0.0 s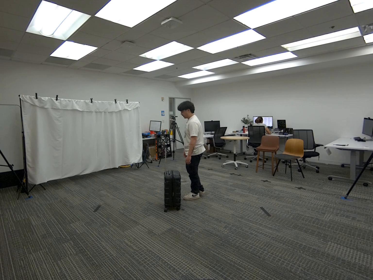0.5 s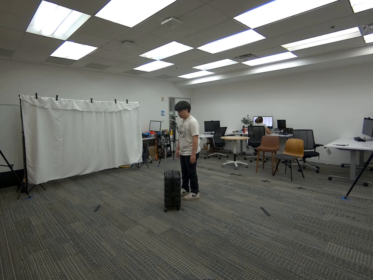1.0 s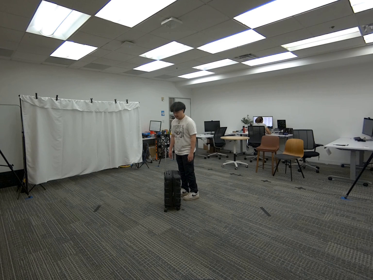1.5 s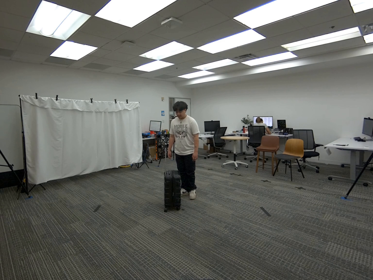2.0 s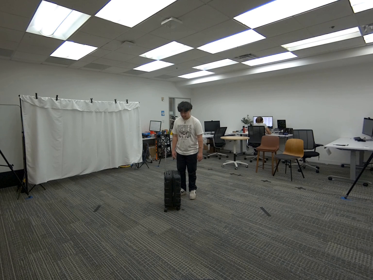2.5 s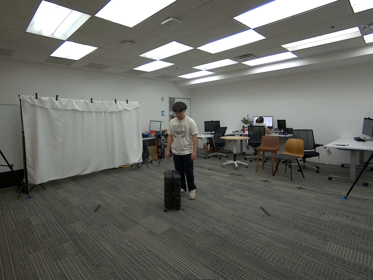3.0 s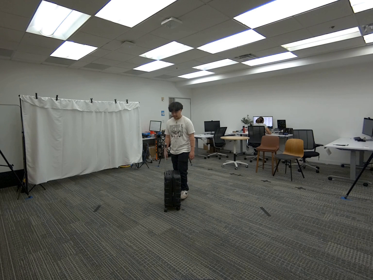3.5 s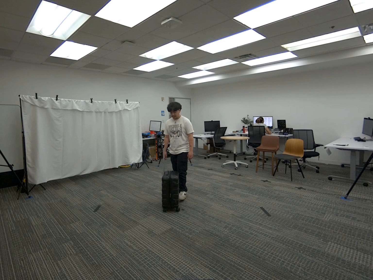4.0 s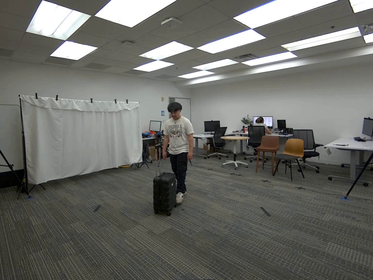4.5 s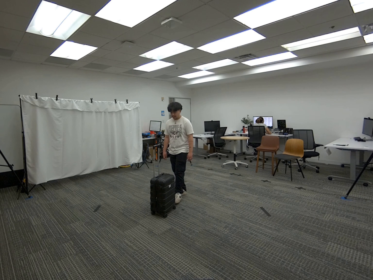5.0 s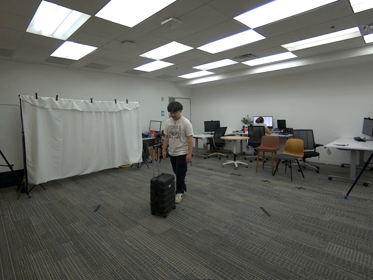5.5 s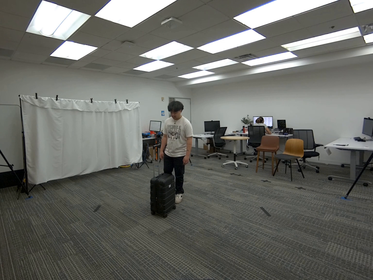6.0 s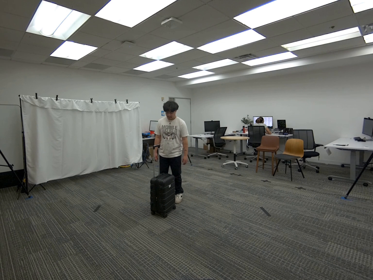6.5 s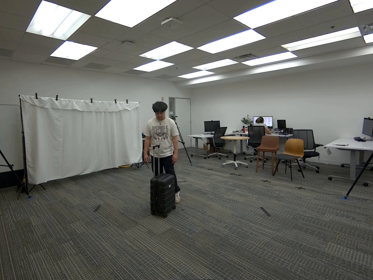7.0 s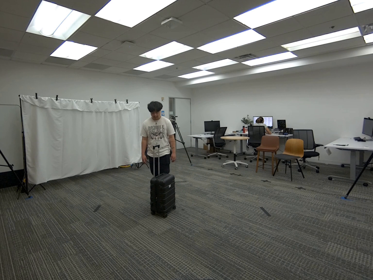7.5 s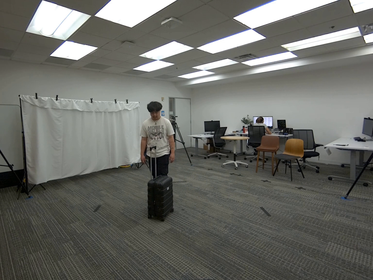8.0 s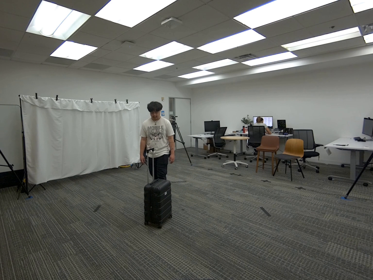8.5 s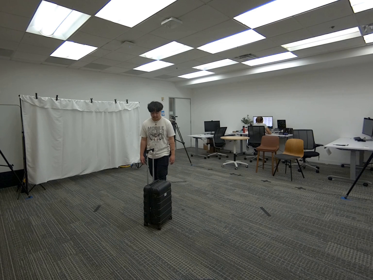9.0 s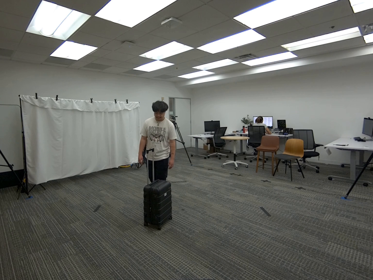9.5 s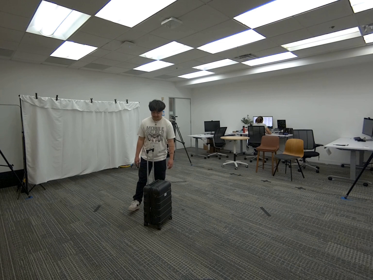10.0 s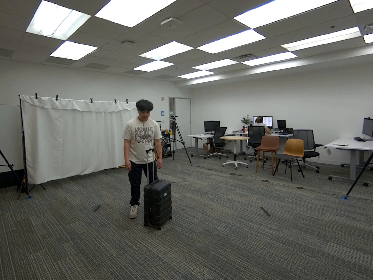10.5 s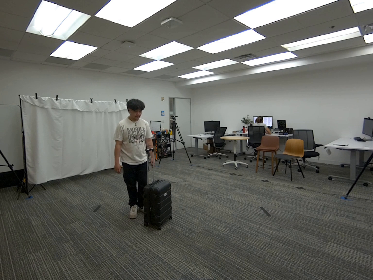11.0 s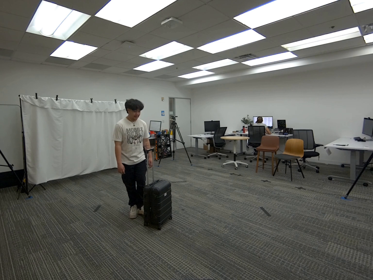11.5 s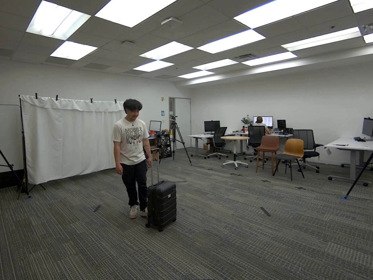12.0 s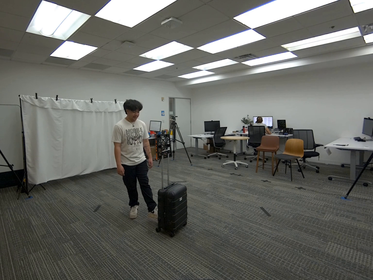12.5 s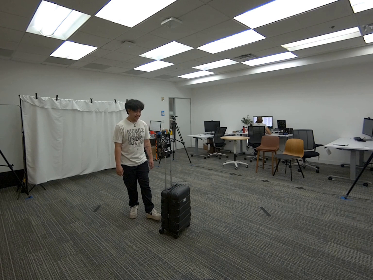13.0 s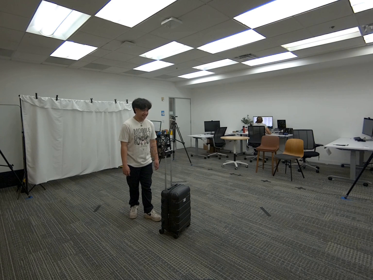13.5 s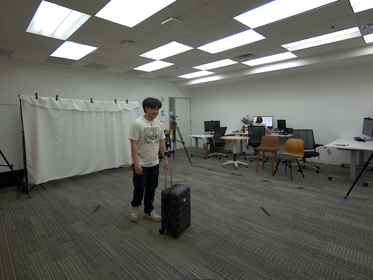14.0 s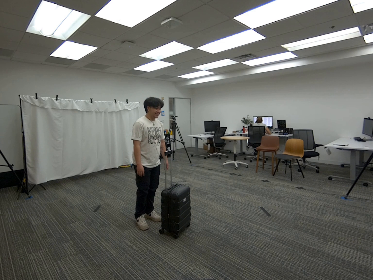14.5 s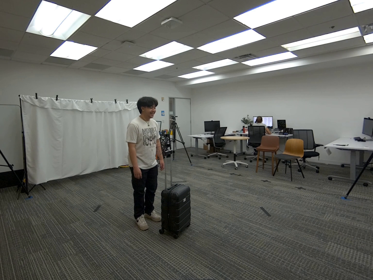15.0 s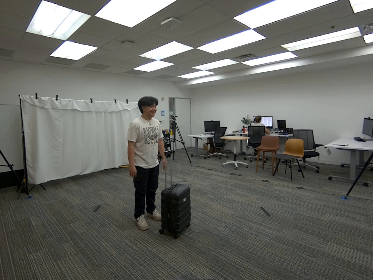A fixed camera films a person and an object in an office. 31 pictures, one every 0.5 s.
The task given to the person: Walk over to the rolling luggage within the bounding area and using your left foot push the rolling luggage. within the bounding area. Step away when complete.
